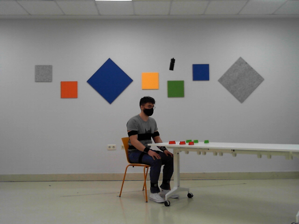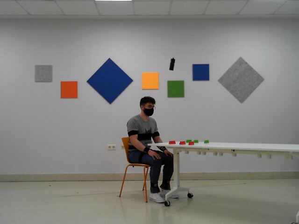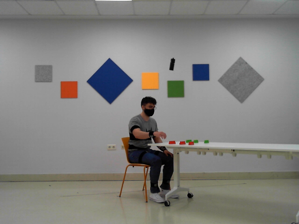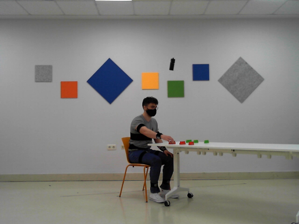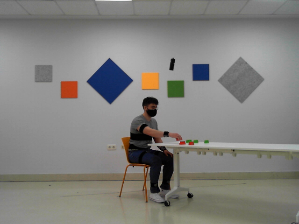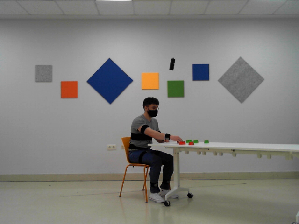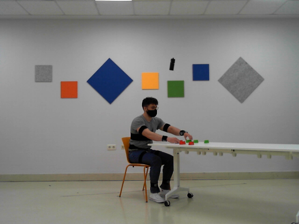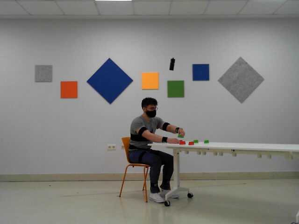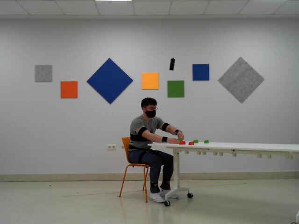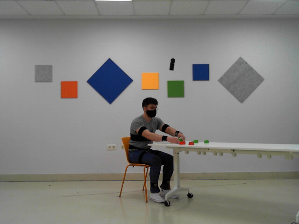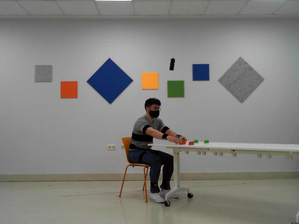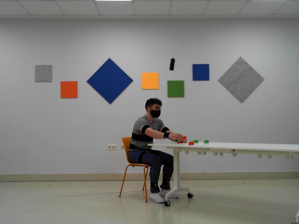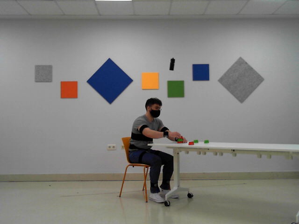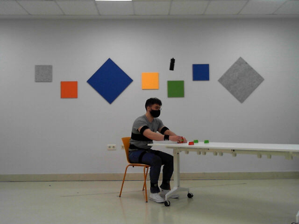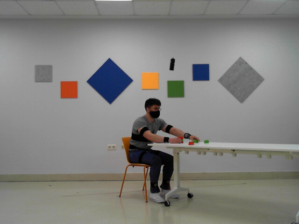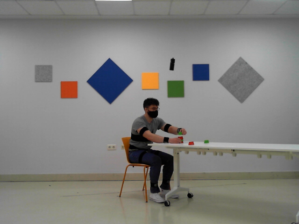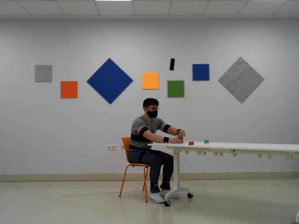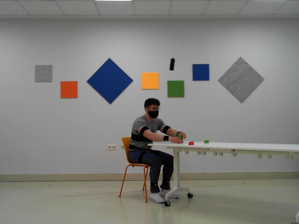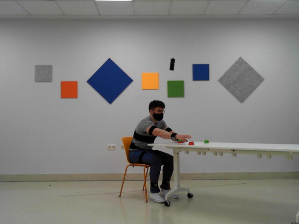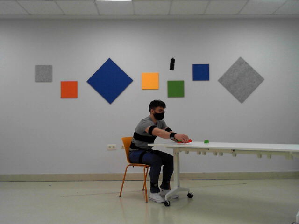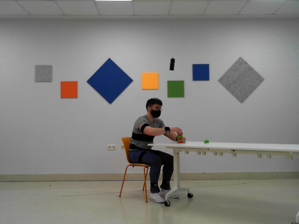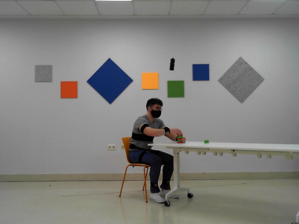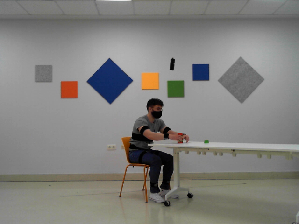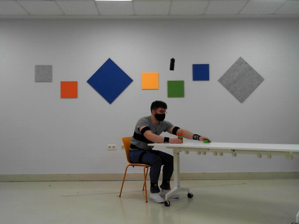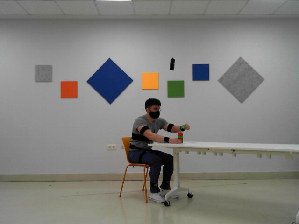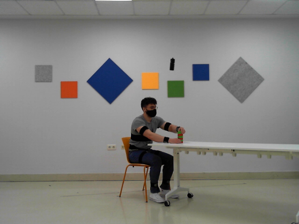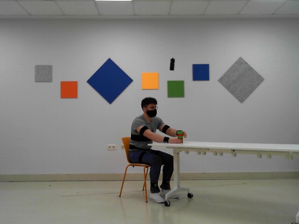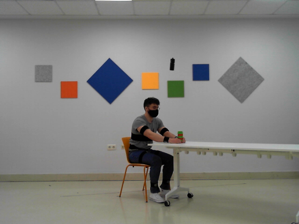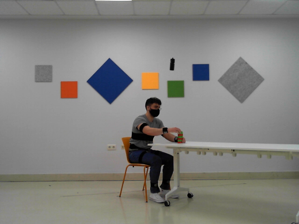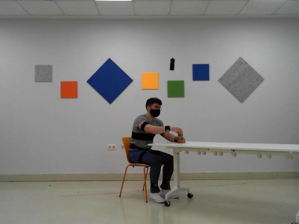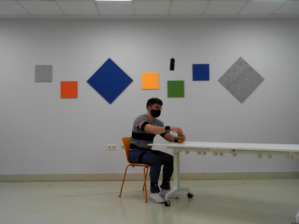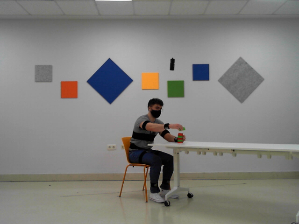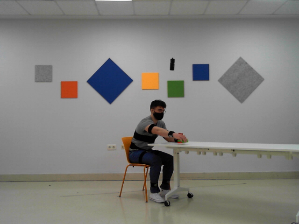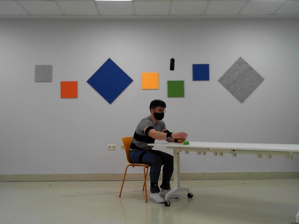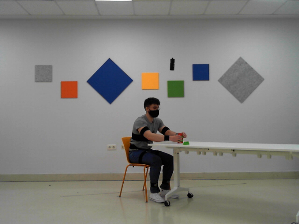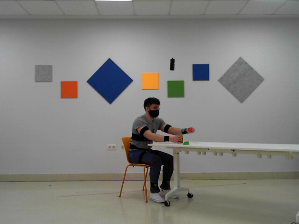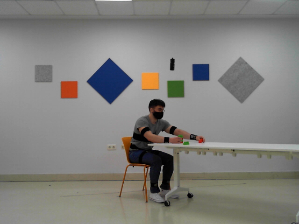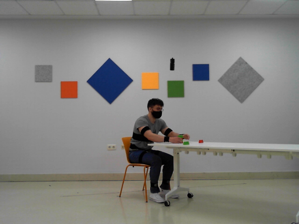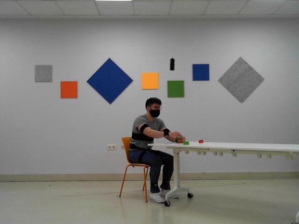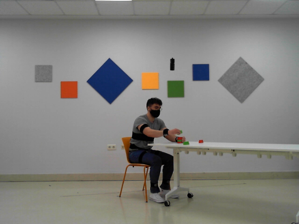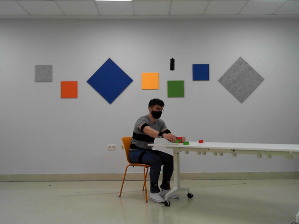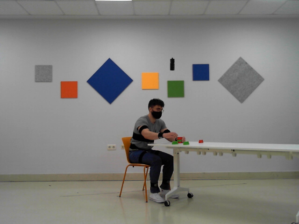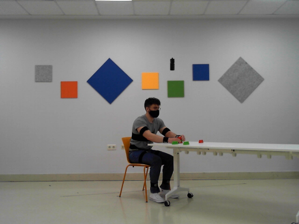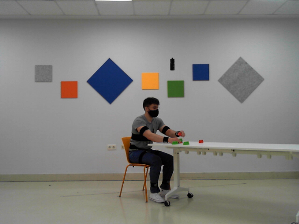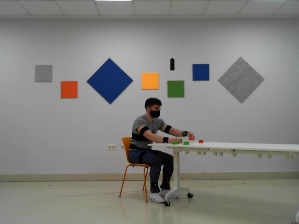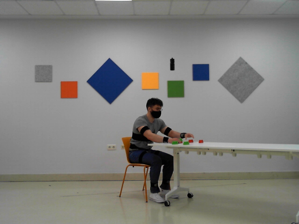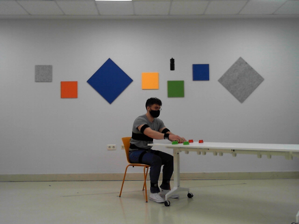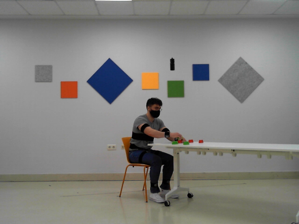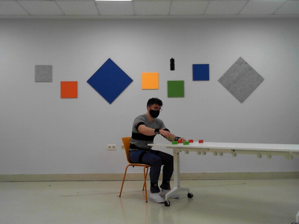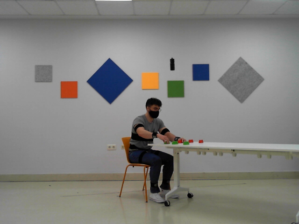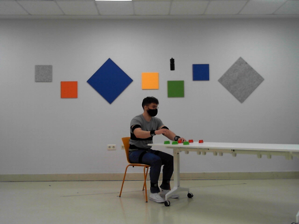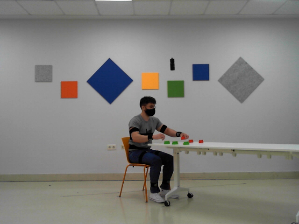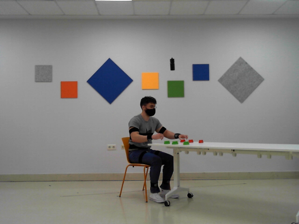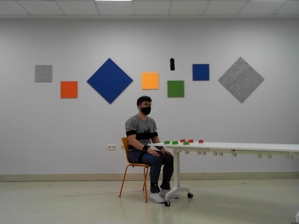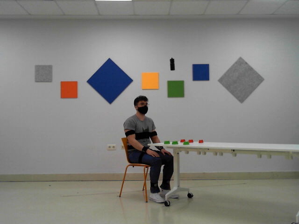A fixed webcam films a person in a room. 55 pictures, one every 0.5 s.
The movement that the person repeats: Assemble and disassemble a 6-piece LEGO tower.
